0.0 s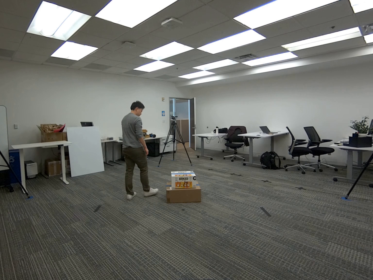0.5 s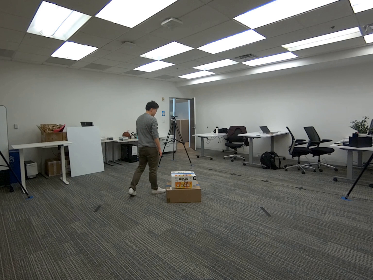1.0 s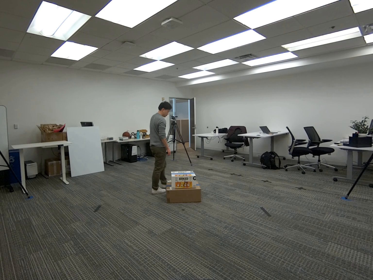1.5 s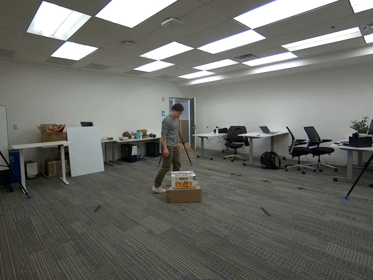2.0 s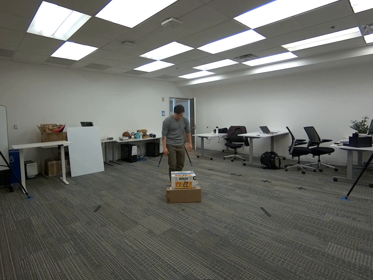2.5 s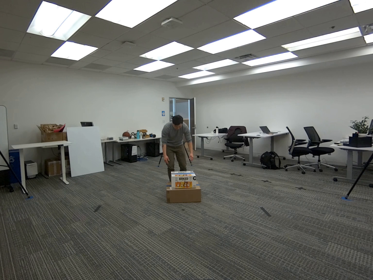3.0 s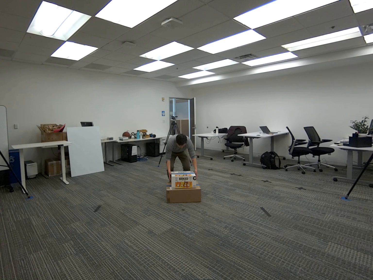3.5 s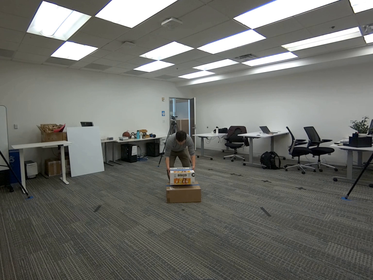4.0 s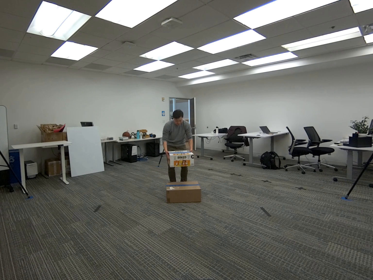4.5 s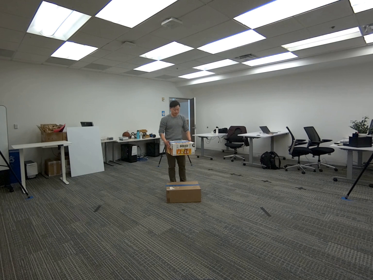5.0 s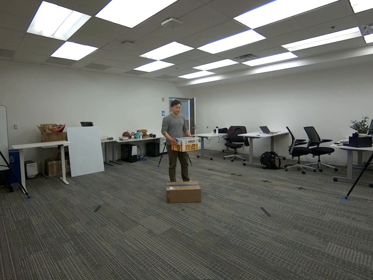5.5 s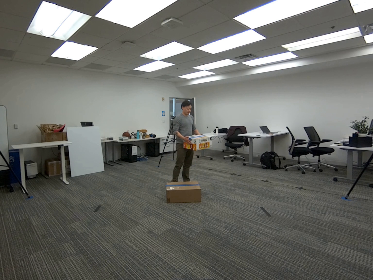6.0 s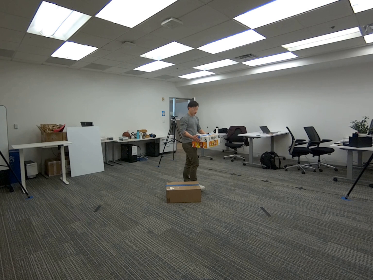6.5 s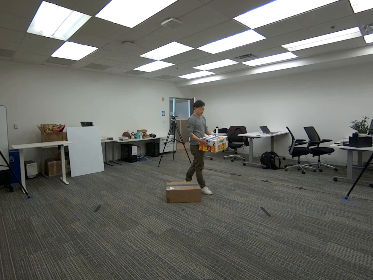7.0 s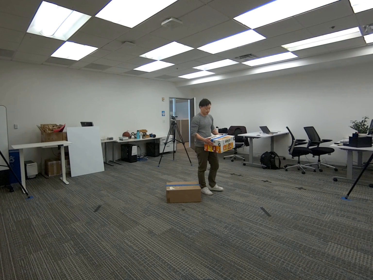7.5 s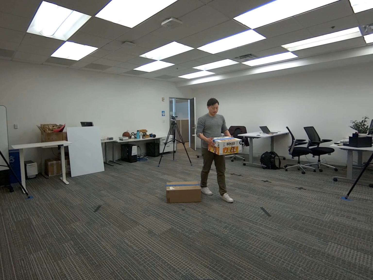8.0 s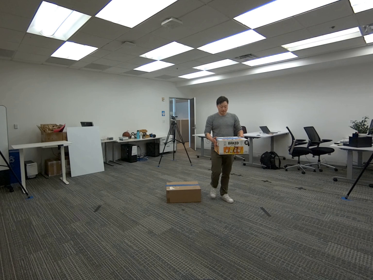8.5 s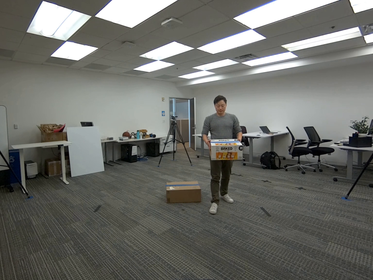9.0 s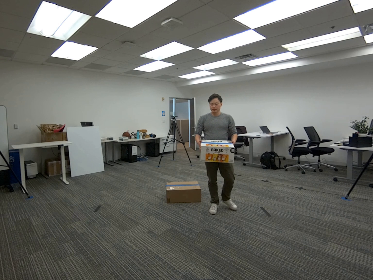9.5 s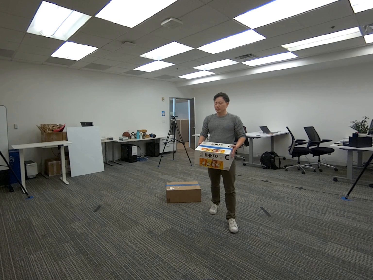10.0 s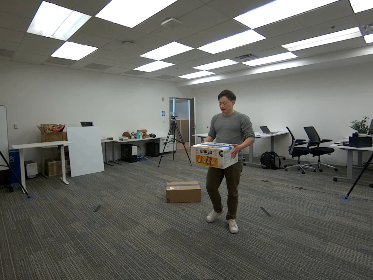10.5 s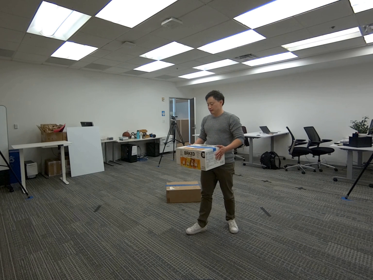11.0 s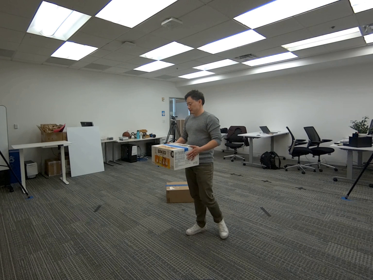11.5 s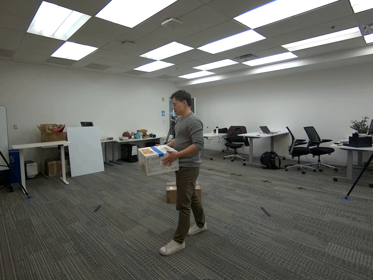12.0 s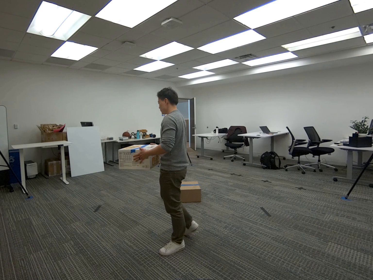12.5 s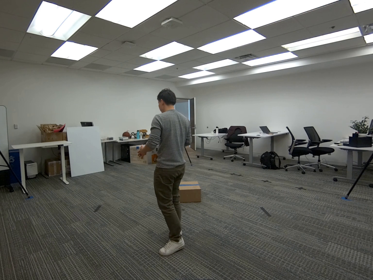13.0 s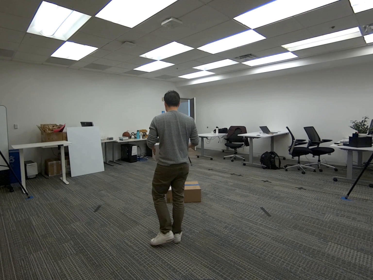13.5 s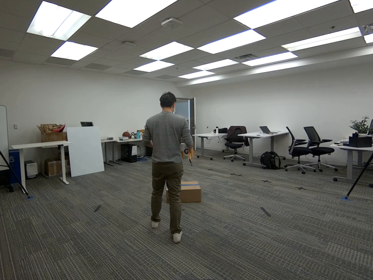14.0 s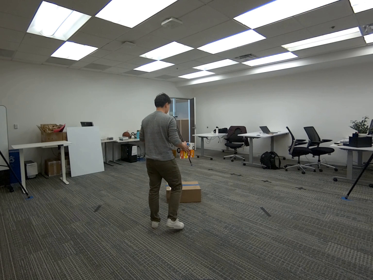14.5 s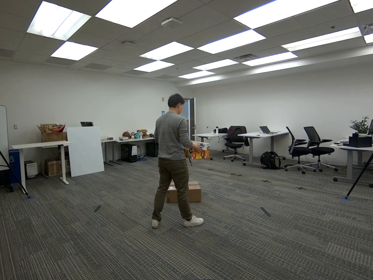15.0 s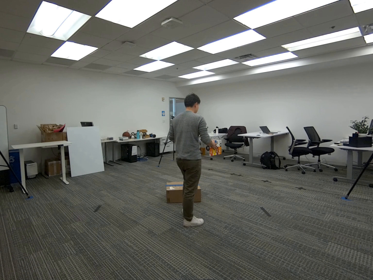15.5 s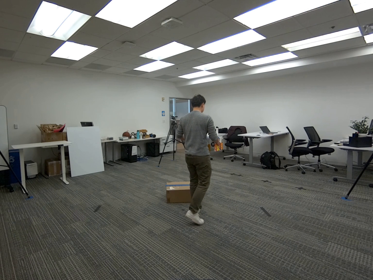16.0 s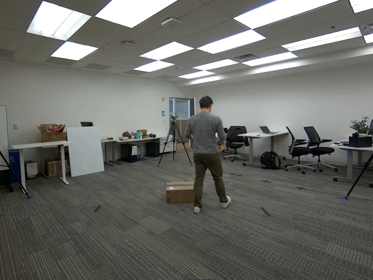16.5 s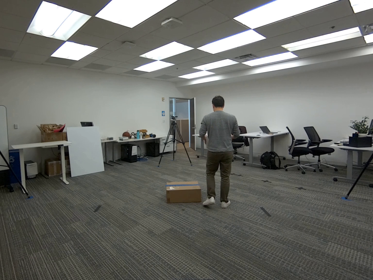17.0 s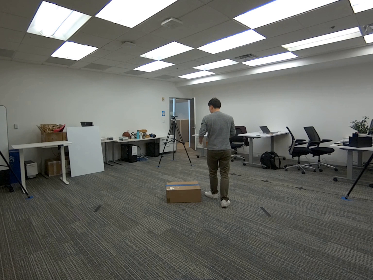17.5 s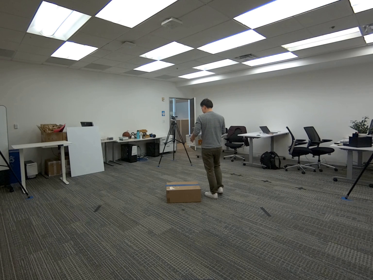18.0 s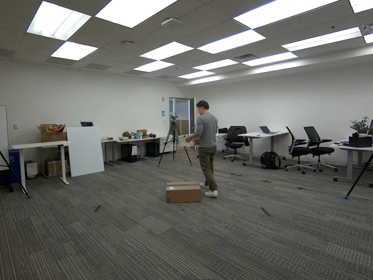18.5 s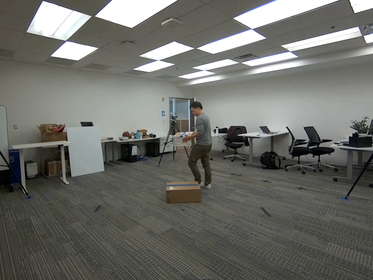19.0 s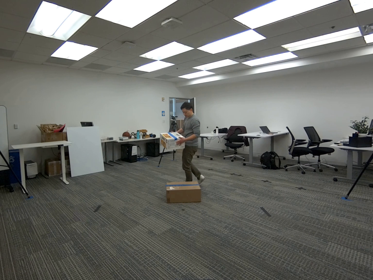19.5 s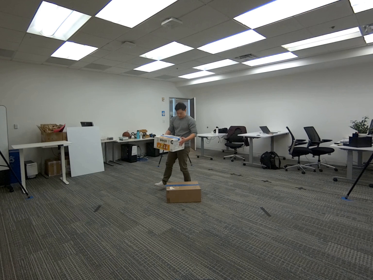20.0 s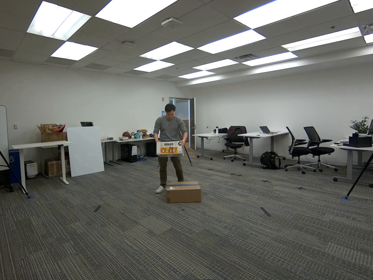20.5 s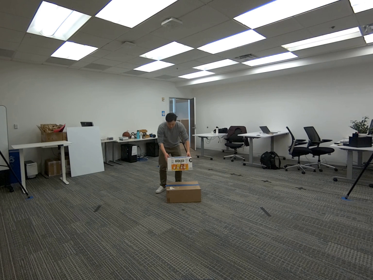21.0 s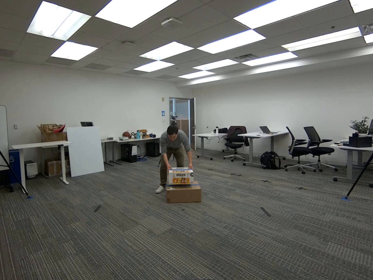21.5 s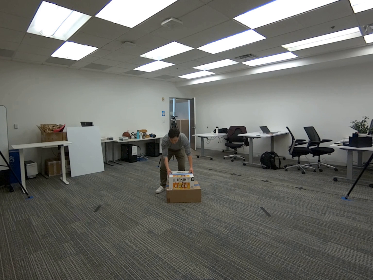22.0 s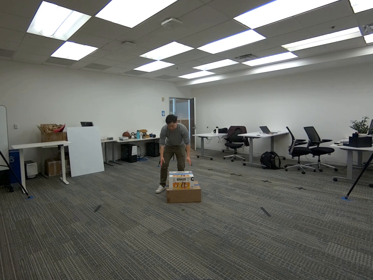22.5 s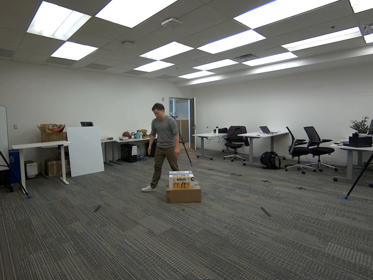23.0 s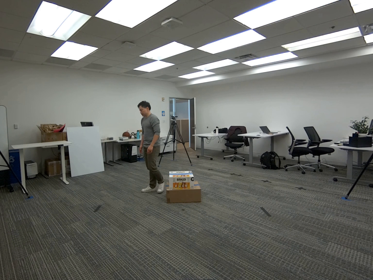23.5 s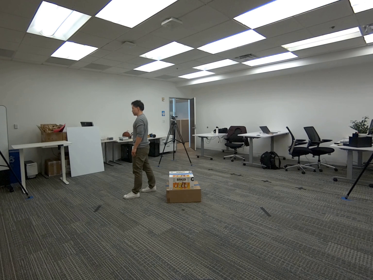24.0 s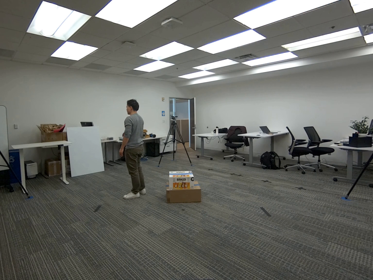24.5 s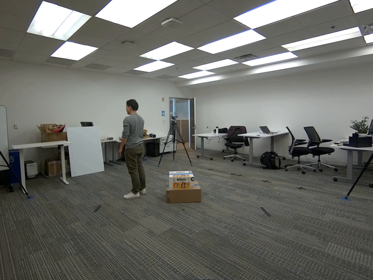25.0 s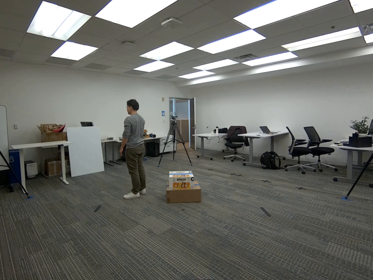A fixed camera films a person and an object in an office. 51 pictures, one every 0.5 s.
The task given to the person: Pick up the snack box on top of the big brown cardboard box, hold the snack box and then place the snack box back on the big cardboard box.
